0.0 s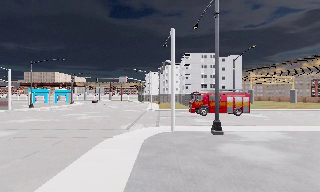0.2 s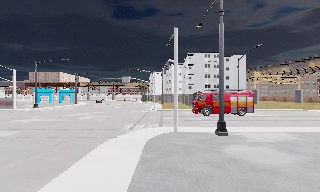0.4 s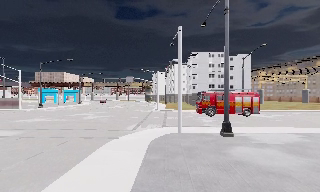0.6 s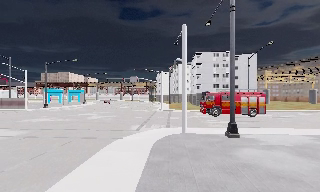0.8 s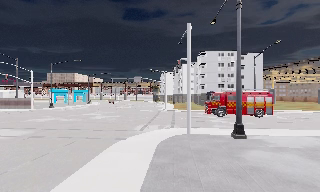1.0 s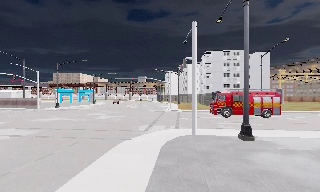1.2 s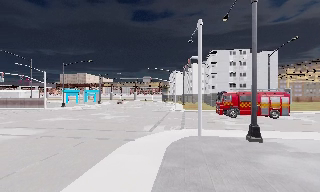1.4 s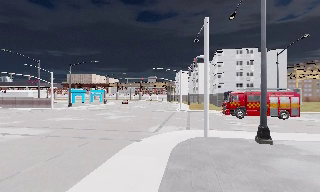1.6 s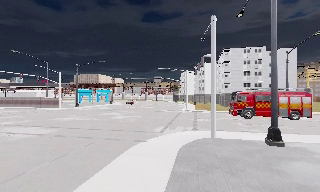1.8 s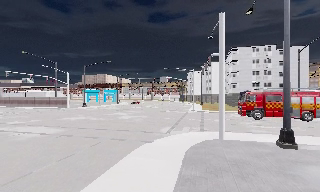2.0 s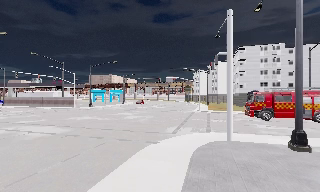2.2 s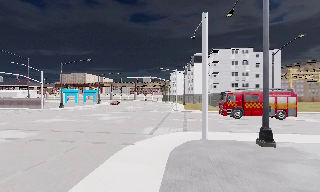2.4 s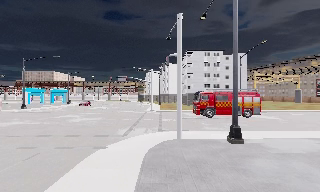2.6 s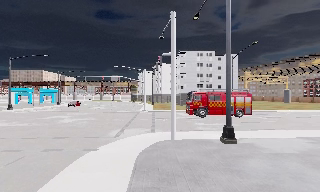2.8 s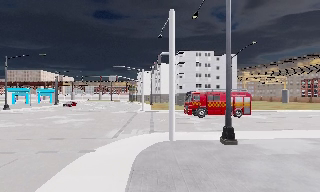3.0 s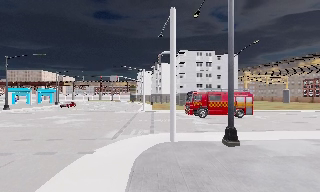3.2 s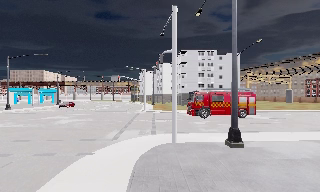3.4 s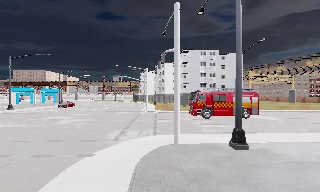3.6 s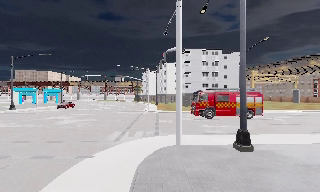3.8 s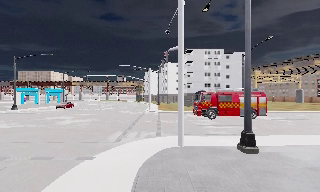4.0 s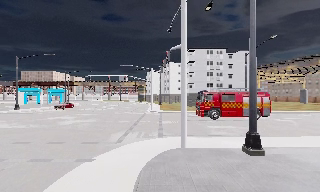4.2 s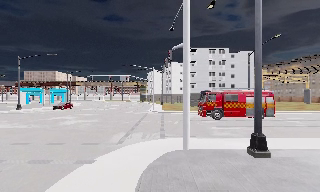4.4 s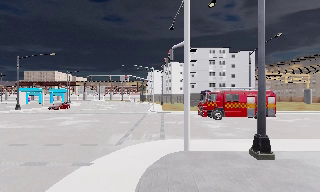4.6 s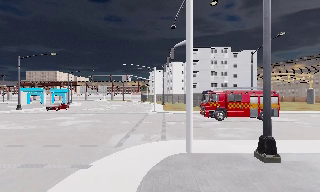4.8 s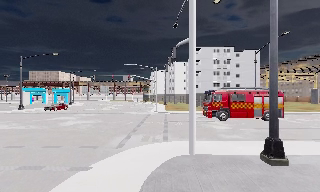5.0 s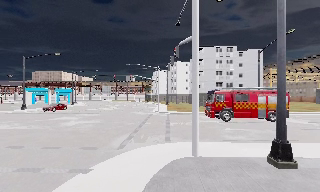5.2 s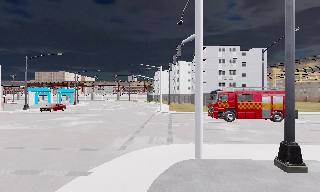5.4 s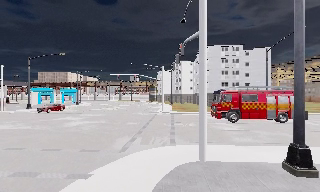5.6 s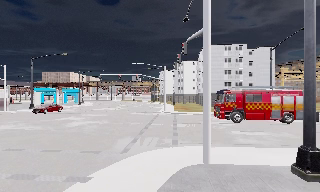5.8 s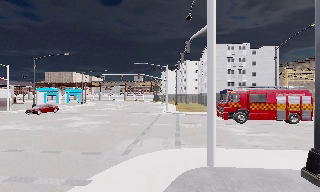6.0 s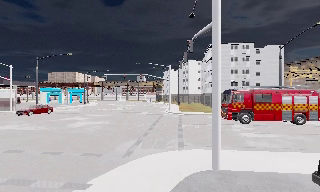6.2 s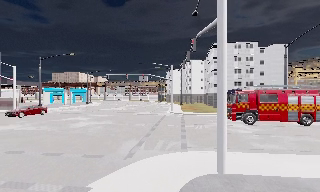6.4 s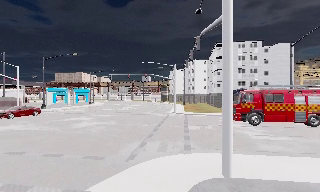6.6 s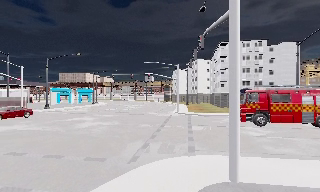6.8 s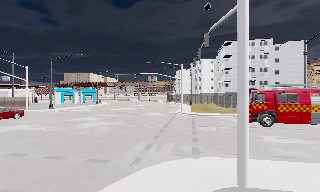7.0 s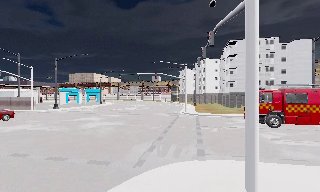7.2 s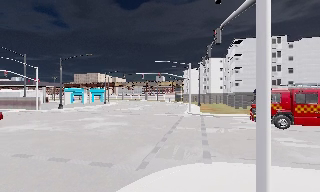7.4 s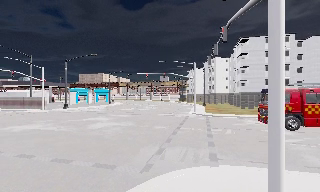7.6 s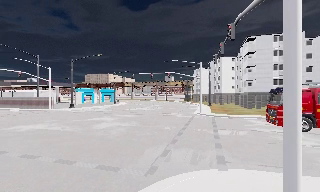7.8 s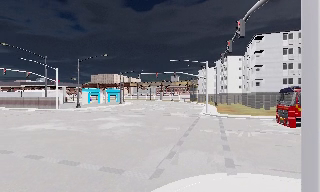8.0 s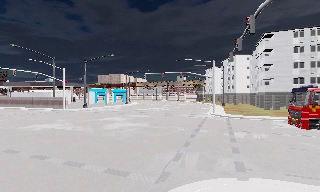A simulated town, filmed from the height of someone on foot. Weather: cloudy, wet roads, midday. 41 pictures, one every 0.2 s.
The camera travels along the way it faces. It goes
forward.
0.0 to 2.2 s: The camera travels forward, about 2 m, so what stands in front looms larger.
2.2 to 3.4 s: The camera swings to its right by about 10 degrees, and the scene slides to the left. It travels forward, about 1.5 m, so what stands in front looms larger.
3.4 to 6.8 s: The camera swings to its left by about 10 degrees, and the scene slides to the right. It travels forward, about 4 m, so what stands in front looms larger.
6.8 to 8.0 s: The scene slides to the right, as the camera pans about 10 degrees to its left. It travels forward, about 1.5 m, so what stands in front looms larger.
The film runs forward here.
